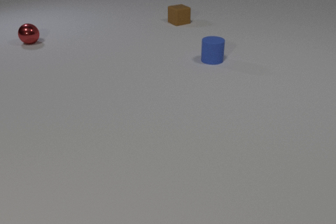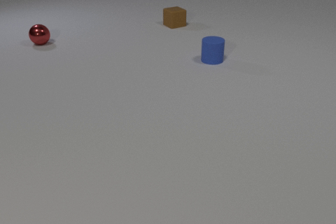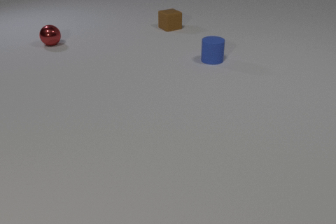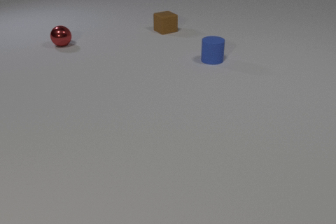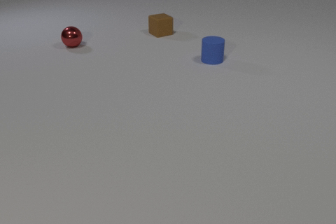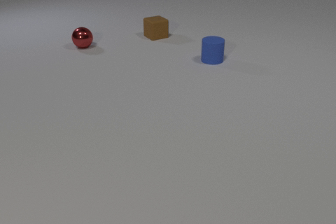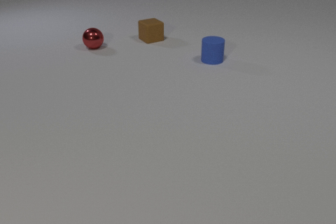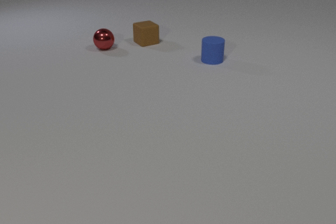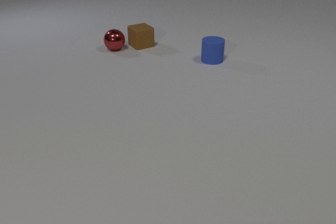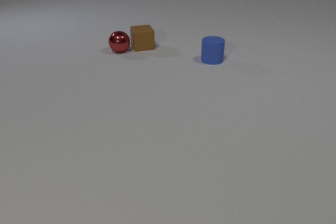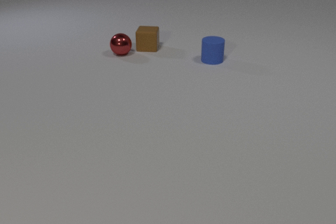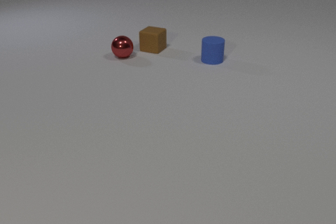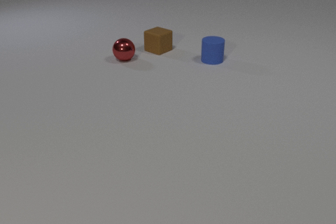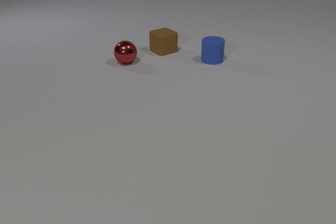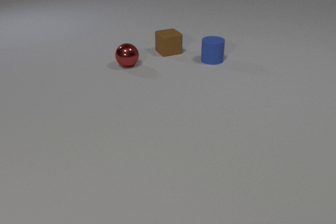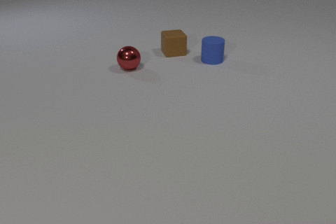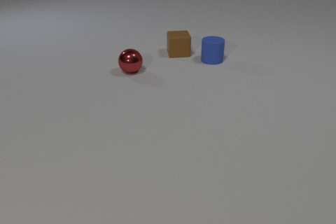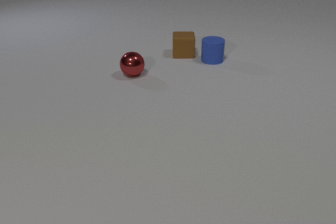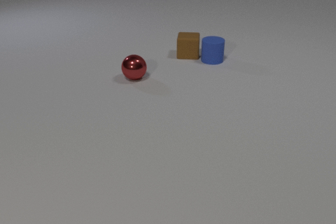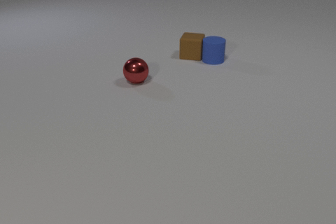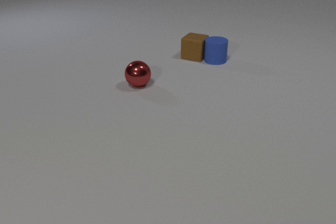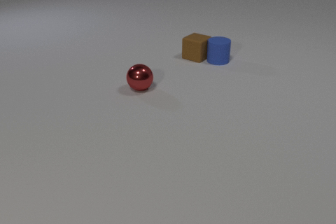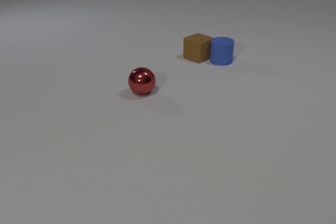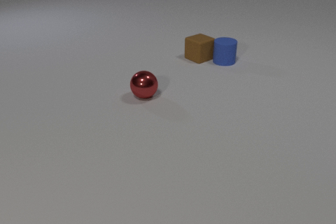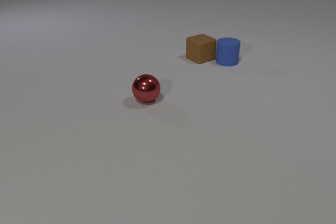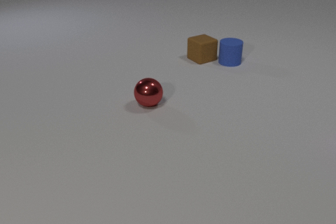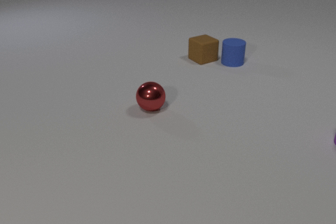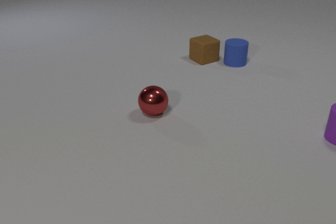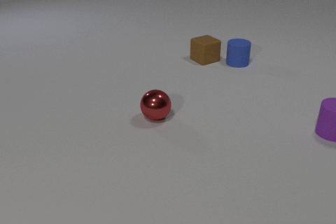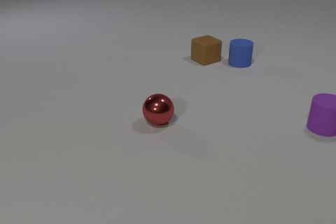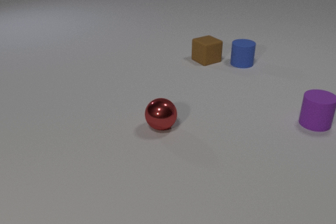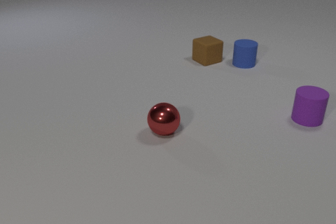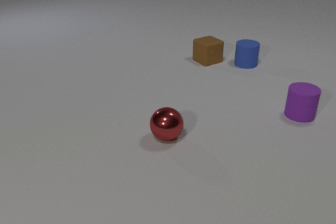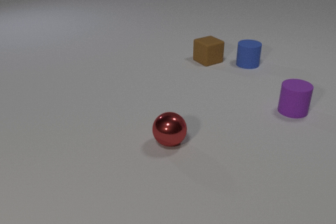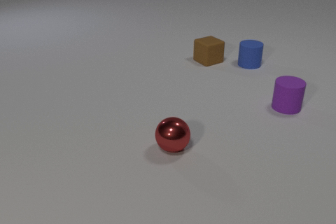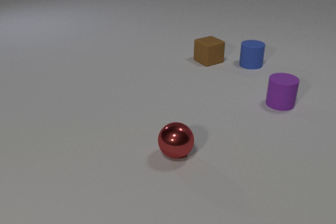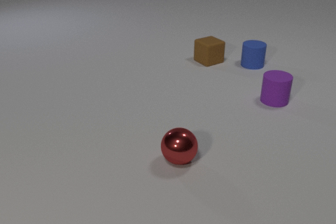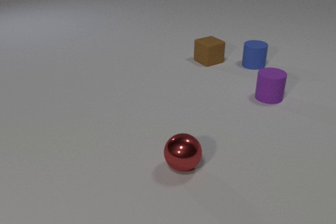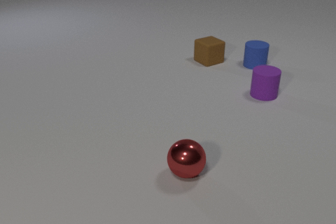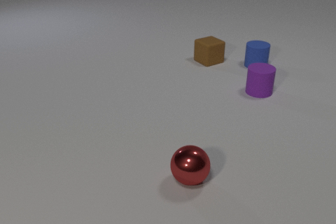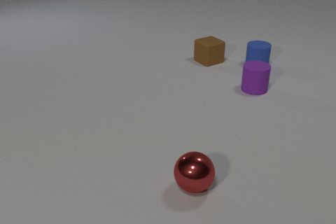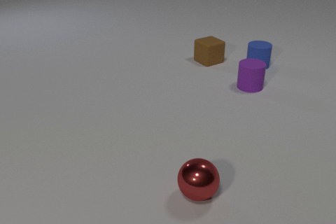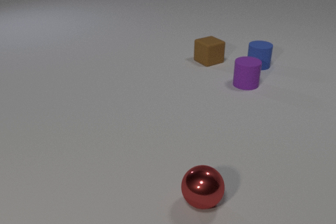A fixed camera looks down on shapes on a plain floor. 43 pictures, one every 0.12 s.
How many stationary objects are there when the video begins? 1.
What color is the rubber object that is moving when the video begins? brown.
What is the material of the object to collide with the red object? rubber.
0.00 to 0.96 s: The red metal sphere rolls to the right and toward the camera. The brown rubber cube slides toward the camera and to the left.
0.96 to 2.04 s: The red metal sphere rolls toward the camera. The brown rubber cube slides to the right and toward the camera, spins so that its near face slides to the left, clockwise seen from above. The red metal sphere and the brown rubber cube collide.
2.04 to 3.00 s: The red metal sphere rolls toward the camera. The brown rubber cube slides to the right and toward the camera, spins so that its near face slides to the left, clockwise seen from above. The blue rubber cylinder slides to the right. The brown rubber cube and the blue rubber cylinder collide.
3.00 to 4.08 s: The red metal sphere rolls toward the camera. The brown rubber cube slides to the right and toward the camera. The blue rubber cylinder slides to the right. The purple rubber cylinder comes in at the right edge, slides to the left and away from the camera.
4.08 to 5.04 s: The red metal sphere rolls toward the camera. The blue rubber cylinder slides to the right. The purple rubber cylinder slides to the left and away from the camera.
